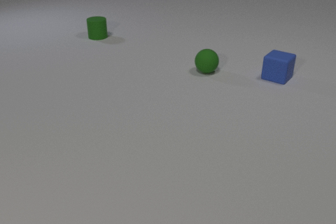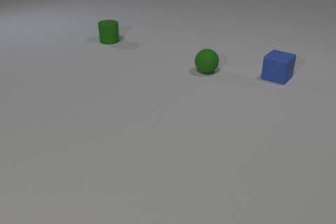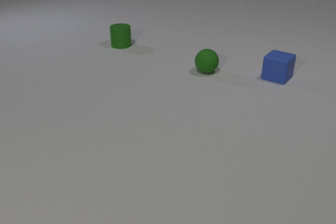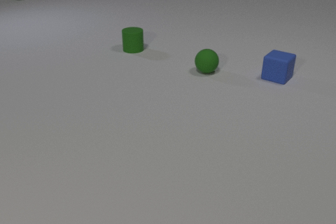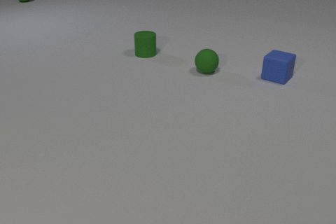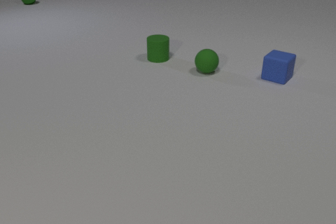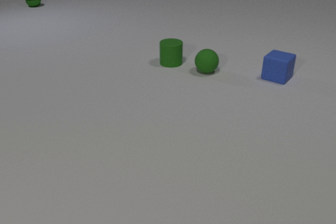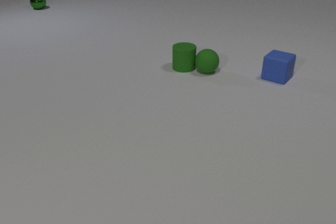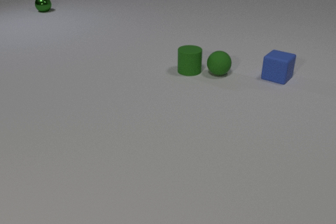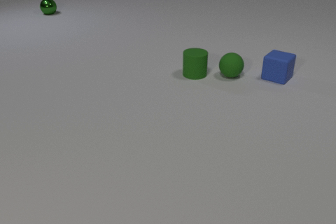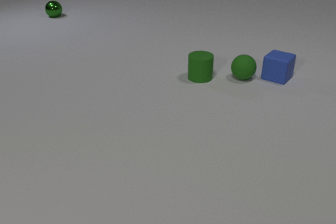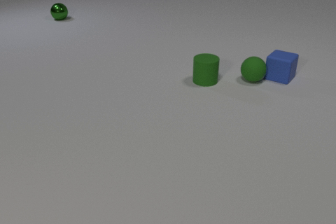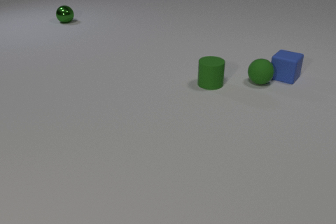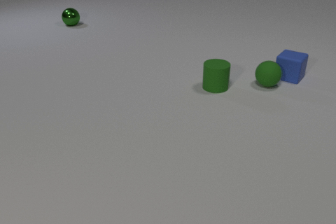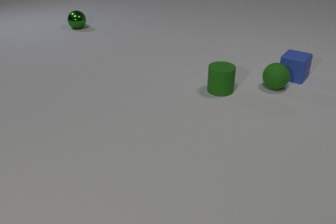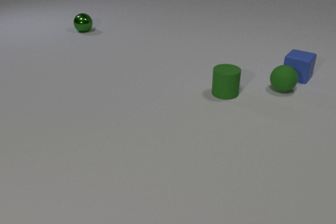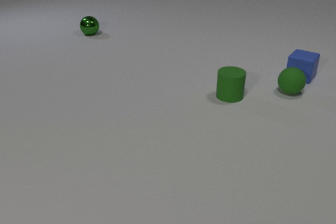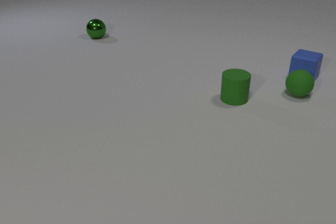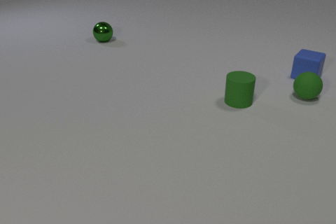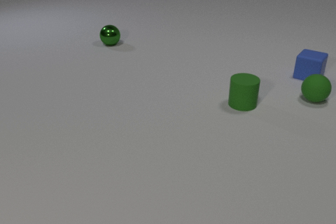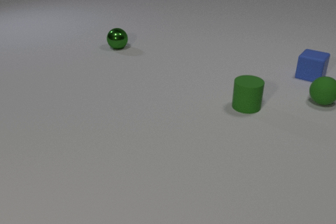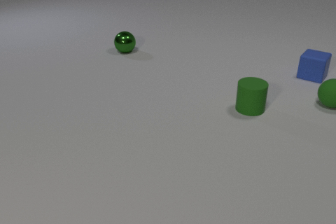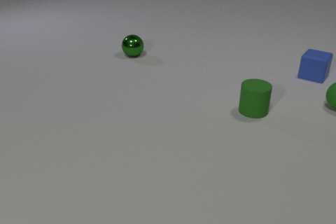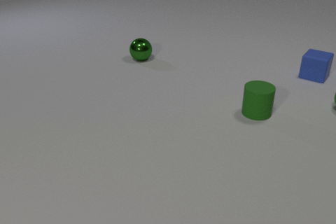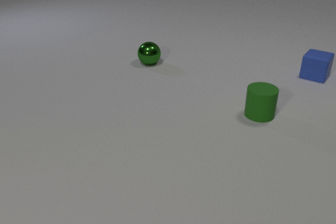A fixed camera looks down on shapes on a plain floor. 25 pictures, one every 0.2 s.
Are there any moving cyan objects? no.
Are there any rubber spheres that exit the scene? yes.
What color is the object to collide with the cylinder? green.
0.0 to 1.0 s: The green rubber cylinder slides toward the camera and to the right. The green metal sphere comes in at the top edge, rolls toward the camera.
1.0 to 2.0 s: The green rubber cylinder slides toward the camera and to the right. The green rubber sphere rolls to the right. The green metal sphere rolls toward the camera and to the right. The green rubber cylinder and the green rubber sphere collide.
2.0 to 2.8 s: The green rubber cylinder slides toward the camera and to the right. The green rubber sphere rolls to the right and toward the camera. The green metal sphere rolls toward the camera and to the right. The blue rubber cube slides to the right. The green rubber sphere and the blue rubber cube collide.
2.8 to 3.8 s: The green rubber cylinder slides toward the camera and to the right. The green rubber sphere rolls to the right and toward the camera. The green metal sphere rolls toward the camera and to the right. The blue rubber cube slides to the right and away from the camera.
3.8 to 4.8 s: The green rubber cylinder slides toward the camera and to the right. The green rubber sphere rolls to the right, leaves at the right edge. The green metal sphere rolls toward the camera and to the right. The blue rubber cube slides to the right.
